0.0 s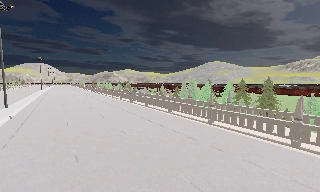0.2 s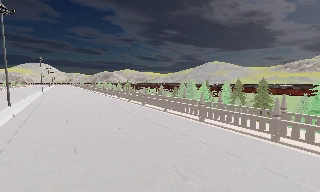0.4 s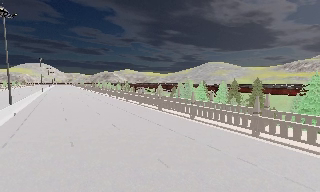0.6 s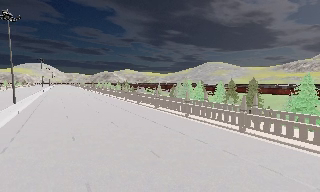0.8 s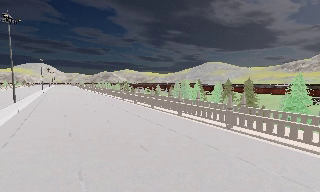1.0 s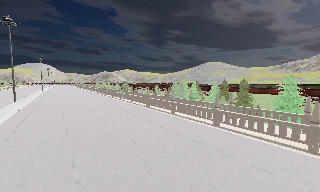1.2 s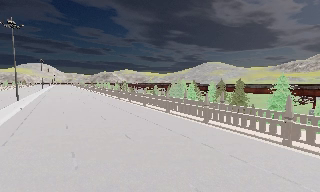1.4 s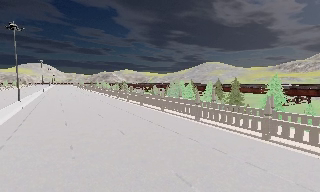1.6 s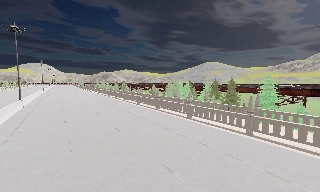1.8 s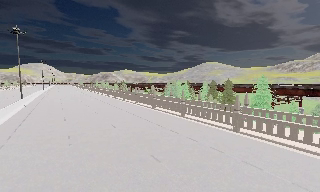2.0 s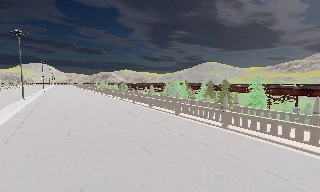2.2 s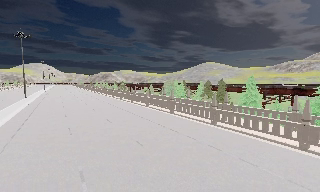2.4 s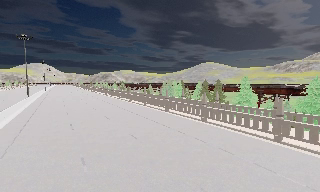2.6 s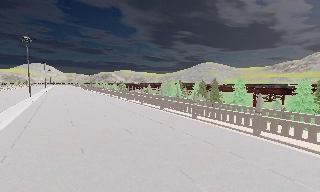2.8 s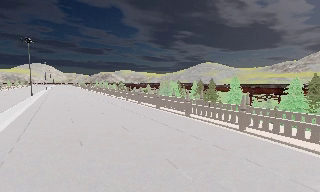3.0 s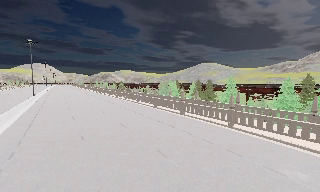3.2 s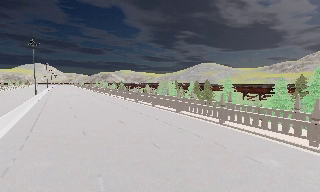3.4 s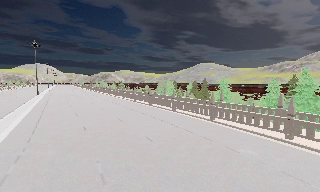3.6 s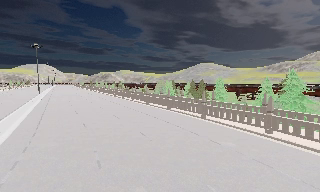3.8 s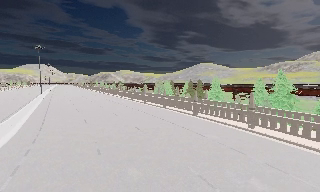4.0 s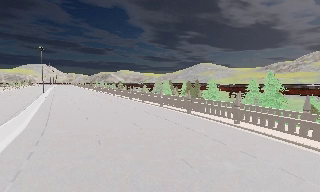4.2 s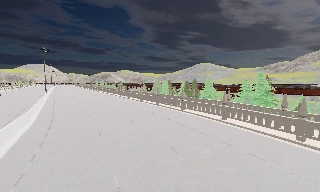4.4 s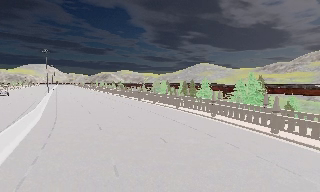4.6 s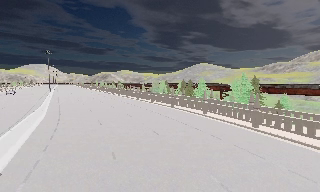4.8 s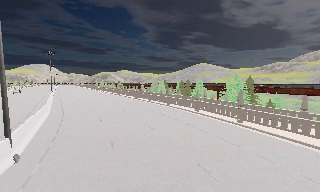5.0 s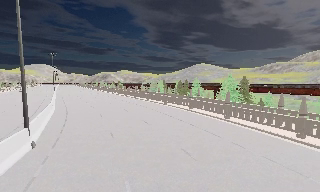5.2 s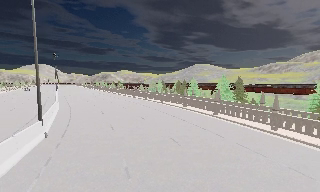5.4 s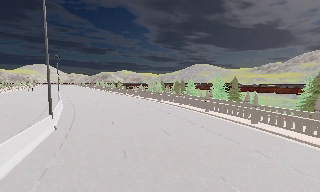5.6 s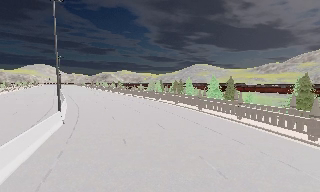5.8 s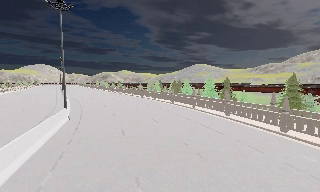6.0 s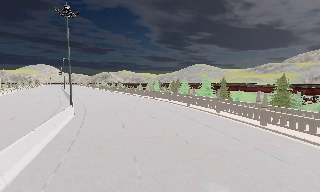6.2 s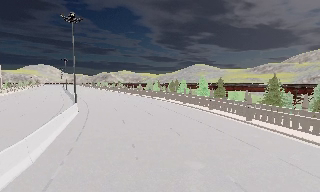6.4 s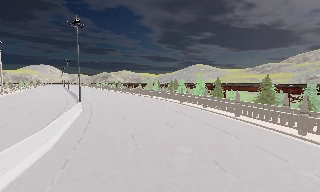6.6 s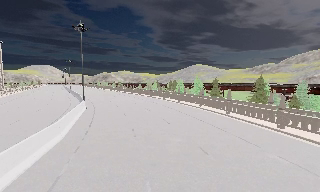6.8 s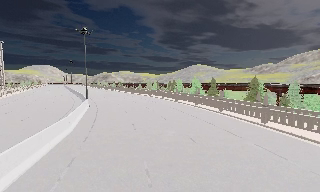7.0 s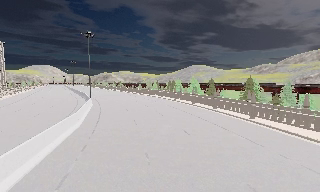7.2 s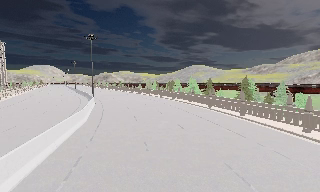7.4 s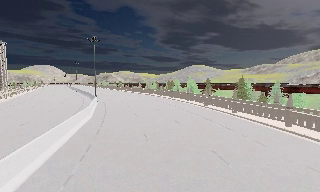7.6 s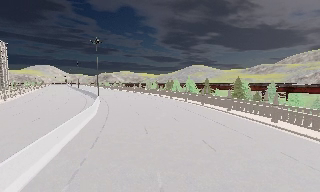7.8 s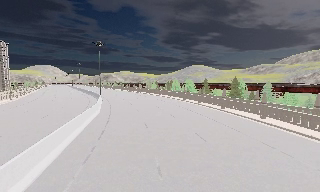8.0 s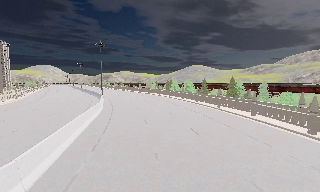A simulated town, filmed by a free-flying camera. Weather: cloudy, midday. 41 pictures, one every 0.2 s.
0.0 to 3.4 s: The camera travels backward and to its right, about 20 m, so what stands in front gets smaller.
3.4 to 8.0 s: The camera travels backward, about 35 m, so what stands in front gets smaller.
The film runs backward here.
